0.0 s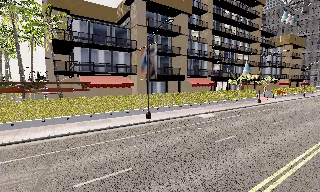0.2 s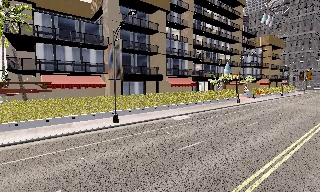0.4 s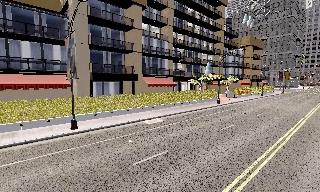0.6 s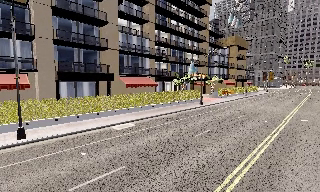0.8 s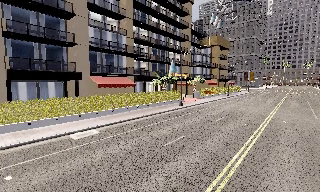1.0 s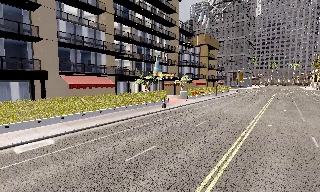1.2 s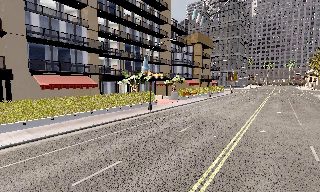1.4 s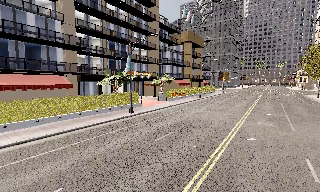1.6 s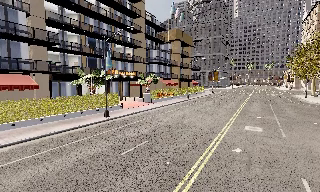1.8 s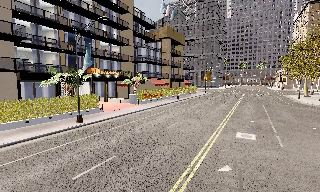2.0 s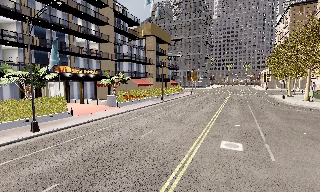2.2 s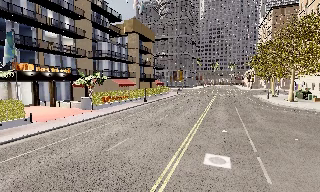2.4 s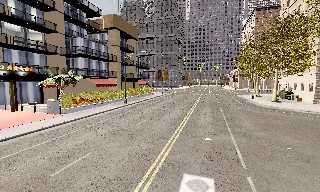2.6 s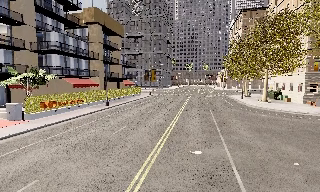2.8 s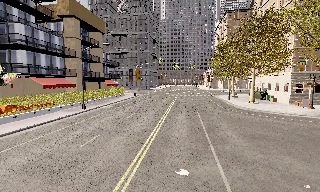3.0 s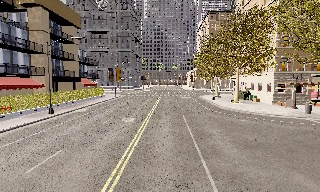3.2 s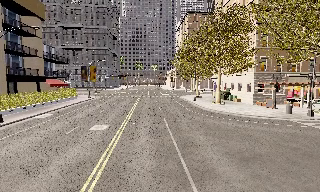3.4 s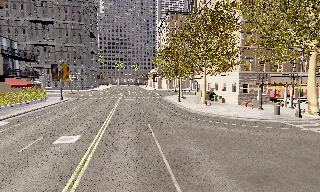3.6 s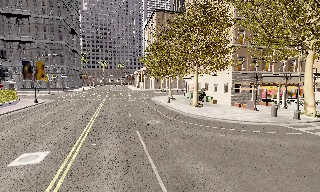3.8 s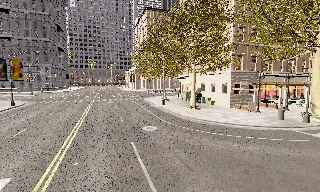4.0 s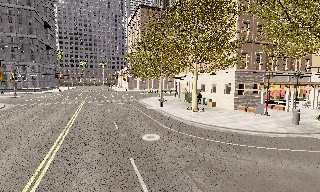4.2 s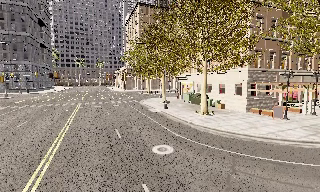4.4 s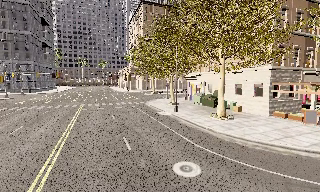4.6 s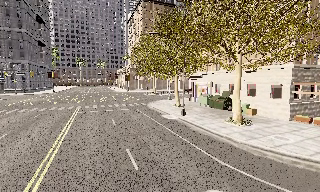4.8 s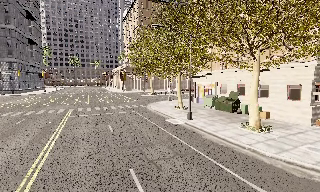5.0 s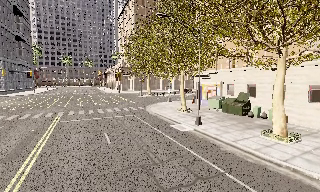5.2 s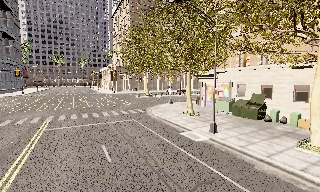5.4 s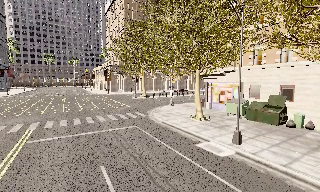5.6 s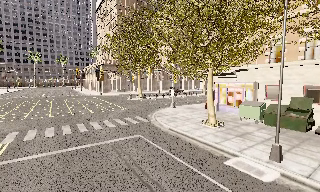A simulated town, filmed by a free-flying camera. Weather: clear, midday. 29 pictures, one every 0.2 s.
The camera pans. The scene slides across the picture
to the left.
The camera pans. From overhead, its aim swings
clockwise.
0.0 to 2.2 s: The camera pans to its right, which is clockwise from overhead, by about 35 degrees. It travels forward and to its right, about 25 m.
2.2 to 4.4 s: The camera swings to its right by about 45 degrees, and the scene slides to the left. It travels forward, about 20 m.
4.4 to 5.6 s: The camera pans to its right, which is clockwise from overhead, by about 10 degrees. It travels forward and to its left, about 13 m, so what stands in front looms larger.
The film runs forward here.
